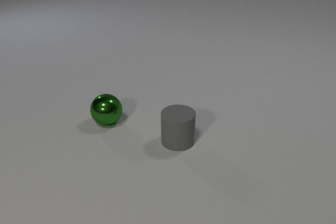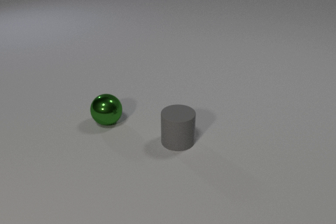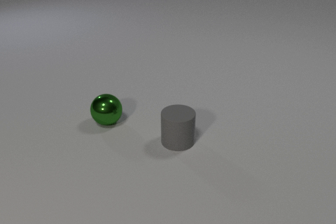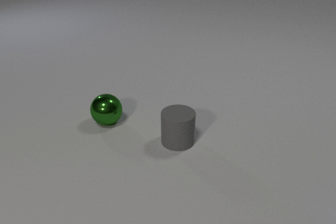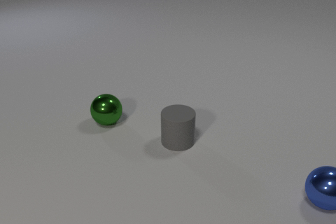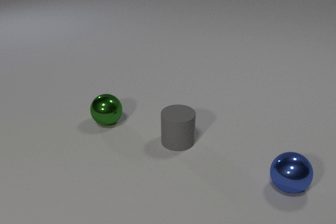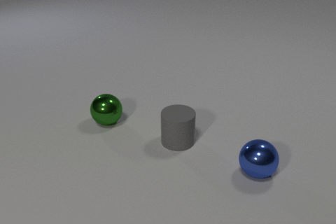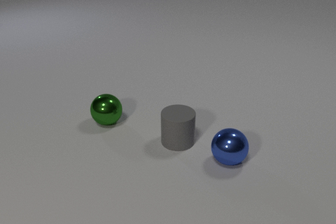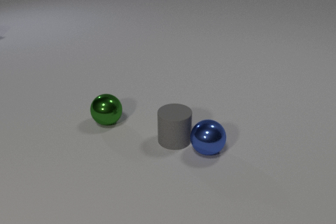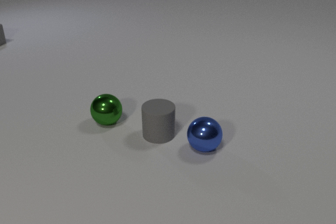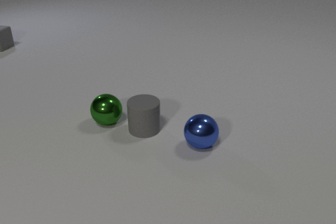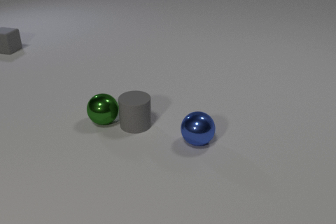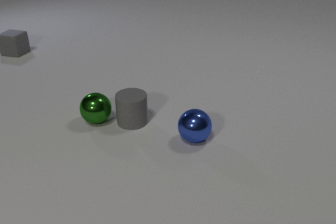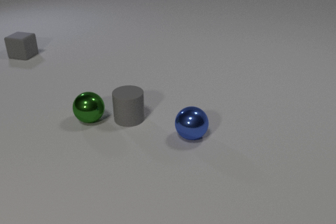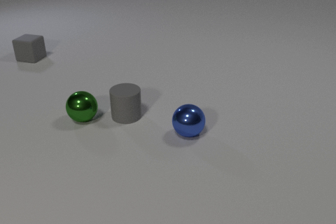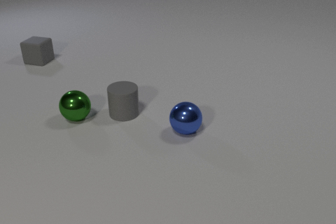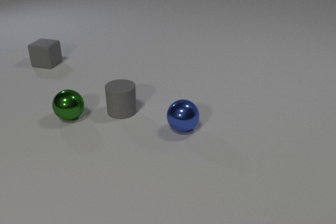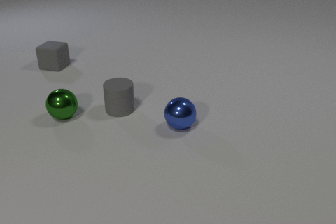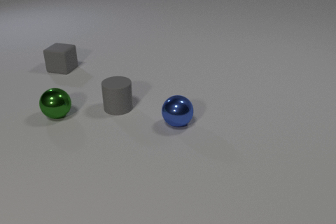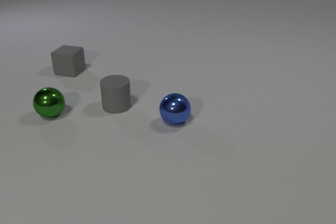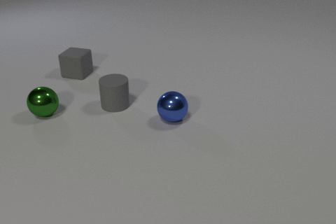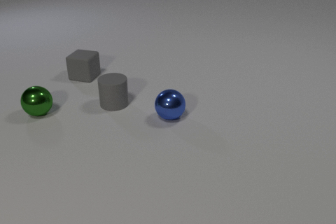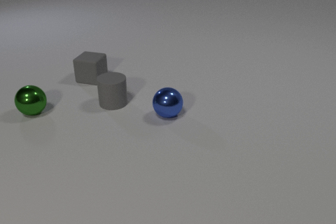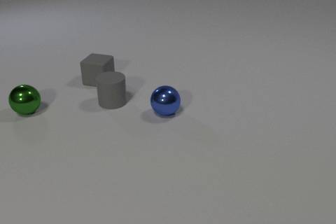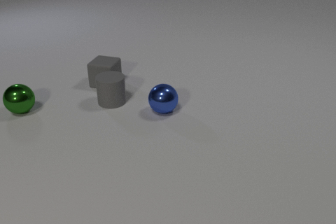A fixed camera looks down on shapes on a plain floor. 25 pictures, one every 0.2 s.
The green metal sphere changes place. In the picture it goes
to the left.
0.0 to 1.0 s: The blue metal sphere comes in at the right edge, rolls to the left.
1.0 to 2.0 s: The blue metal sphere rolls to the left and away from the camera. The gray rubber cylinder slides to the left and away from the camera. The gray rubber cube comes in at the left edge, slides toward the camera and to the right. The blue metal sphere and the gray rubber cylinder collide.
2.0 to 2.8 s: The blue metal sphere rolls away from the camera and to the left. The gray rubber cylinder slides away from the camera and to the left. The green metal sphere rolls to the left and away from the camera. The gray rubber cube slides toward the camera and to the right. The gray rubber cylinder and the green metal sphere collide.
2.8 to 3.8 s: The blue metal sphere rolls away from the camera and to the left. The gray rubber cylinder slides away from the camera and to the left. The green metal sphere rolls to the left and away from the camera. The gray rubber cube slides toward the camera and to the right.
3.8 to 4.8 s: The blue metal sphere rolls away from the camera and to the left. The gray rubber cylinder slides away from the camera. The green metal sphere rolls to the left and away from the camera. The gray rubber cube slides toward the camera and to the right.
How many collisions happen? 2.
What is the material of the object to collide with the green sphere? rubber.
How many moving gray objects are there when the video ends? 2.
